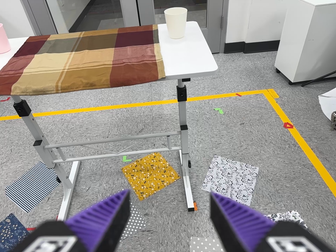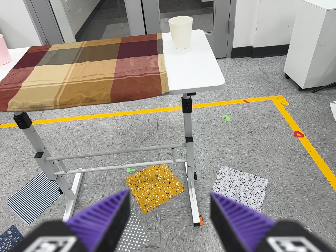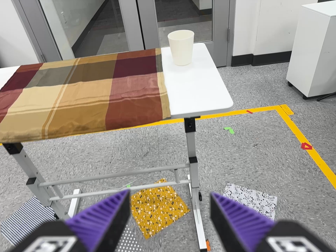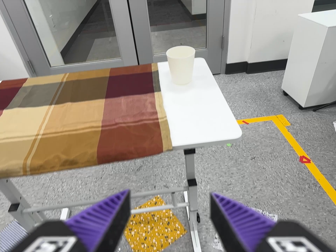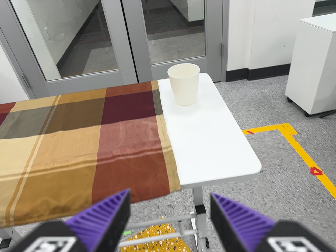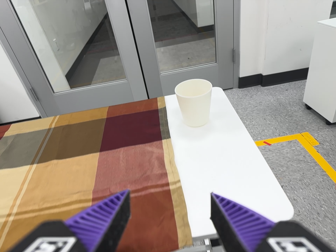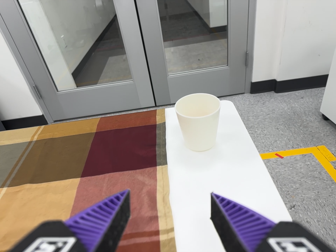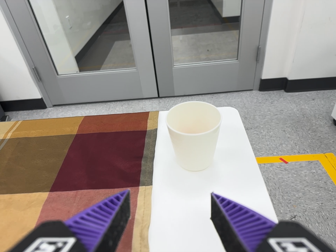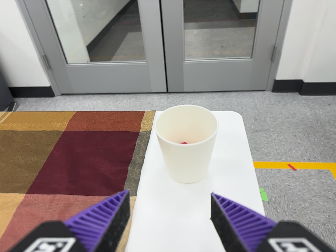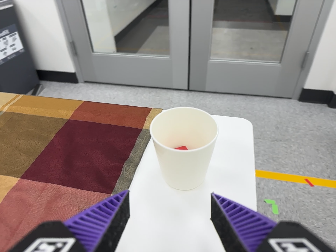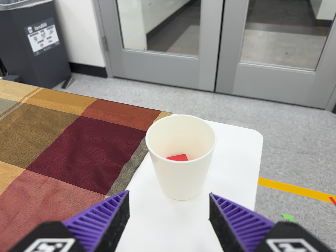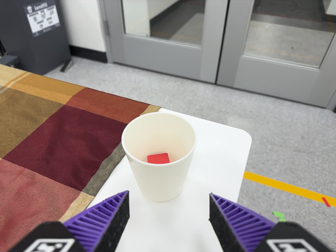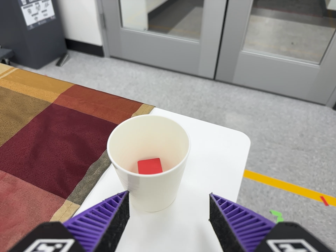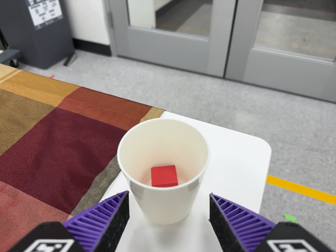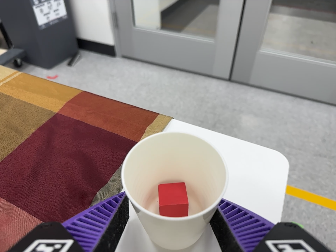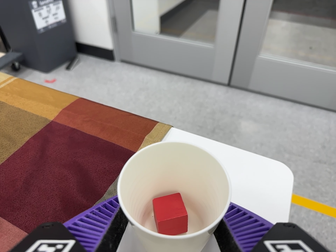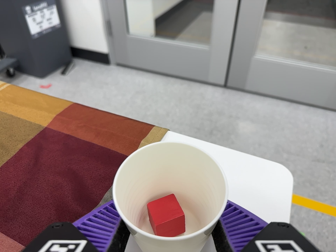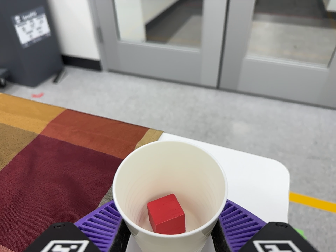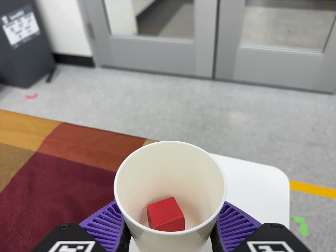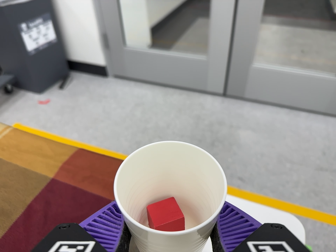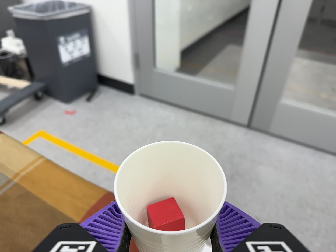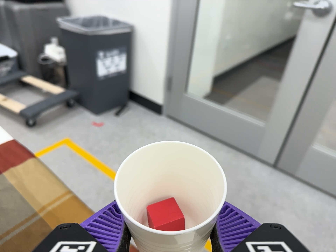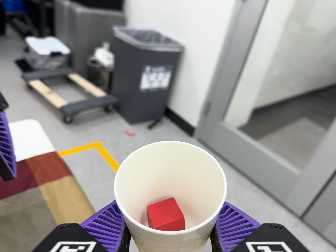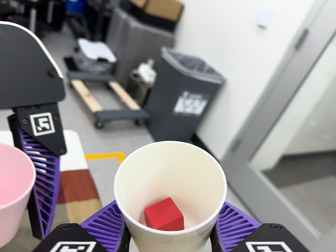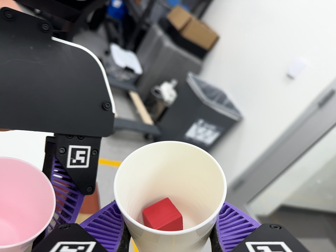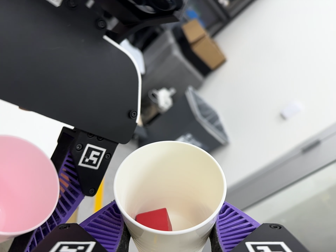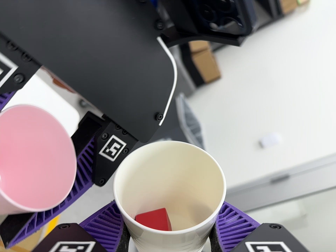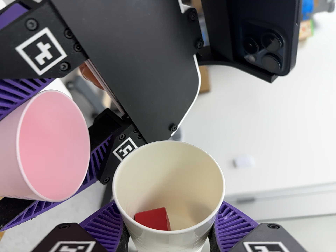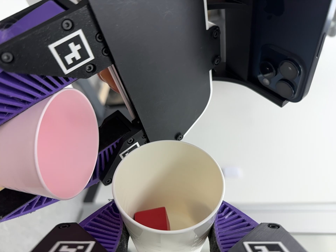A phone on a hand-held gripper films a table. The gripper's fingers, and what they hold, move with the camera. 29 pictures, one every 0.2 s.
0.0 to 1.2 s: The camera travels forward and toward the top of its view, about 50 cm, so what stands in front looms larger.
1.2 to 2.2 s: The camera pans to its left by about 15 degrees. It travels forward, to its right and toward the top of its view, about 22 cm, so what stands in front looms larger. It rolls about its line of sight by about 25 degrees, and the scene rotates clockwise.
2.2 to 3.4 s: The camera travels forward, about 9 cm, so what stands in front looms larger.
3.4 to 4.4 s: The scene slides to the right, as the camera pans about 15 degrees to its left. It travels toward the top of its view and to its left, about 26 cm, so close, fixed things drift downward. Its aim tips toward the top of its view by about 10 degrees, and the scene shifts downward. It rolls about its line of sight by about 30 degrees, and the scene rotates clockwise.
4.4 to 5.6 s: The camera travels to its left and toward the top of its view, about 22 cm. Its aim tips toward the top of its view by about 10 degrees, and the scene shifts downward. It rolls about its line of sight by about 75 degrees, and the scene rotates clockwise.
The film runs forward here.
